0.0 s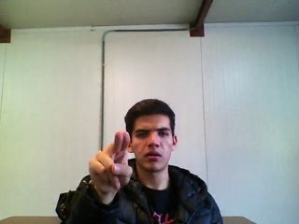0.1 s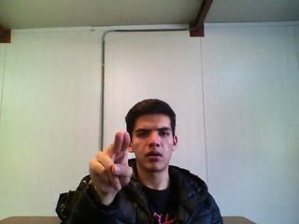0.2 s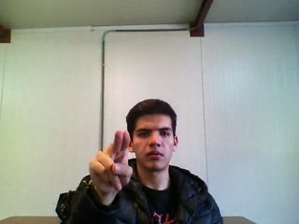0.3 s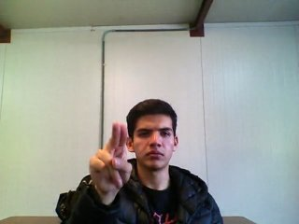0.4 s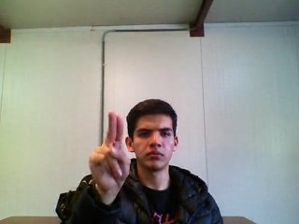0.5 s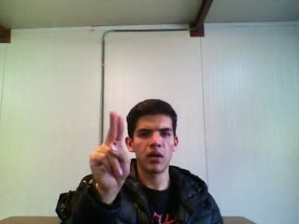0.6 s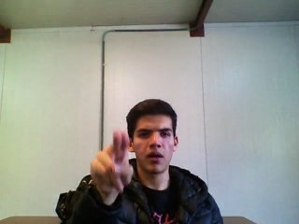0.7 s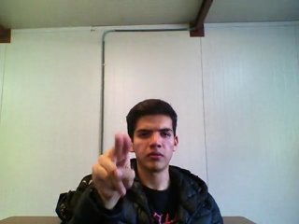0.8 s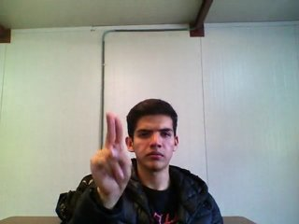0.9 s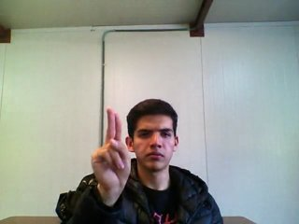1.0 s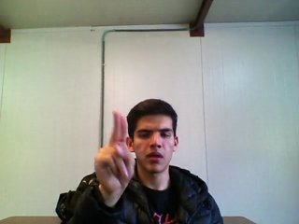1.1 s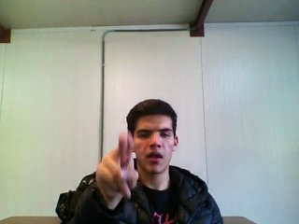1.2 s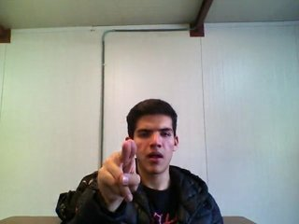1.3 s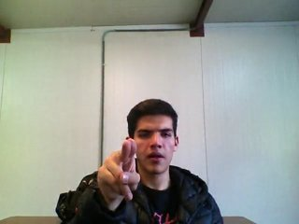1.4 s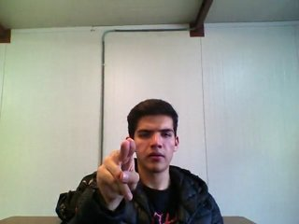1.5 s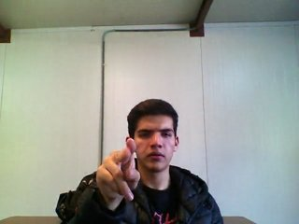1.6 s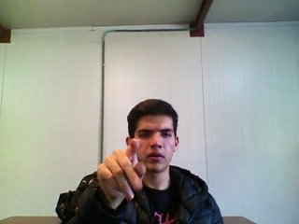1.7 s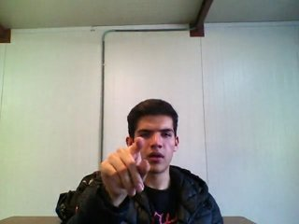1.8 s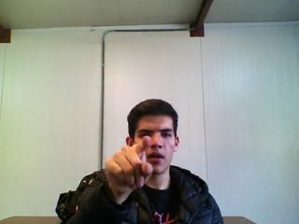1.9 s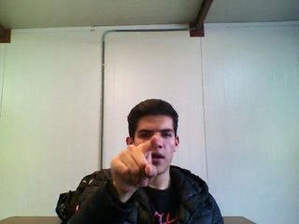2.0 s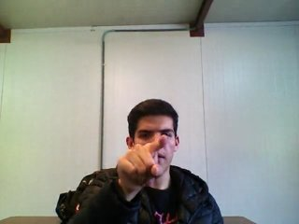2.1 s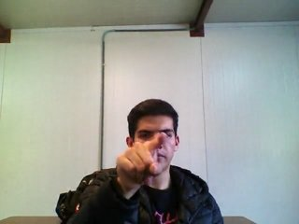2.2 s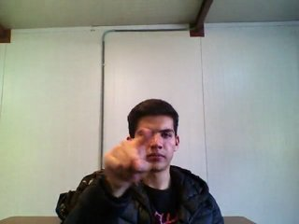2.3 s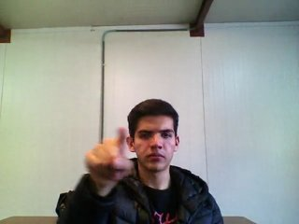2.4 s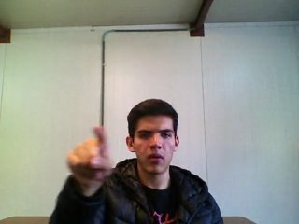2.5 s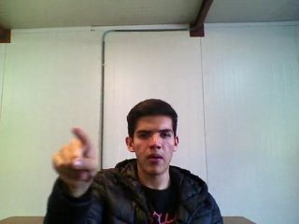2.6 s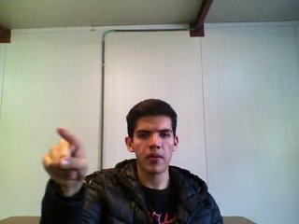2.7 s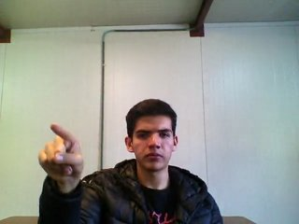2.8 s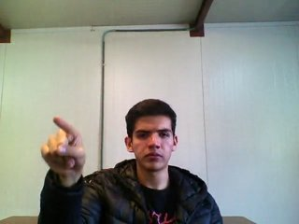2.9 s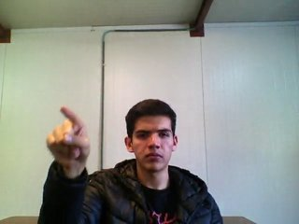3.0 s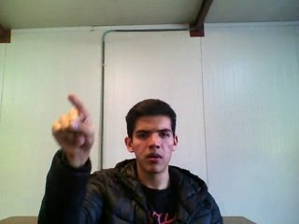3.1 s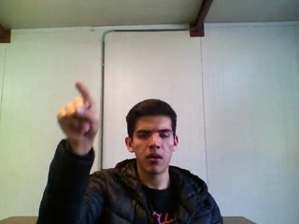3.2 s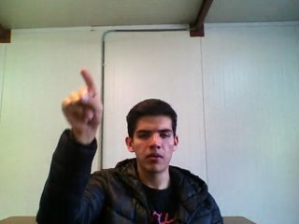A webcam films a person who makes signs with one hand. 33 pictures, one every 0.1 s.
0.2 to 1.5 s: Double click with two fingers.
1.6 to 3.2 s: Pointing with one finger.
